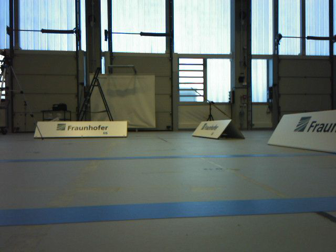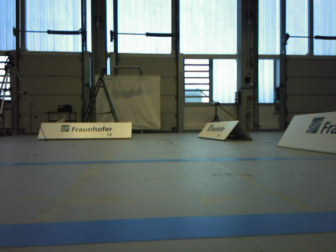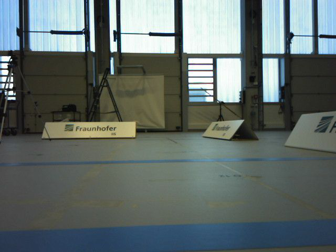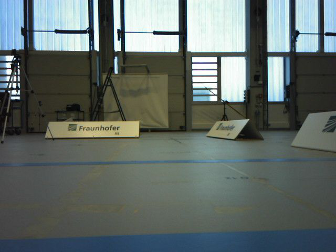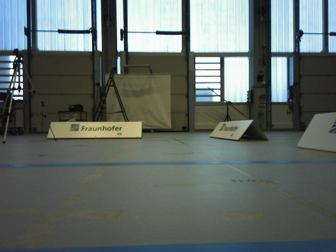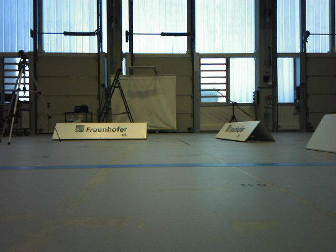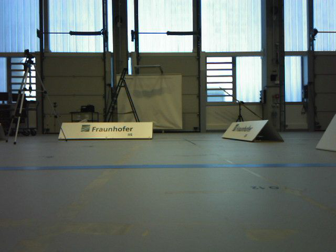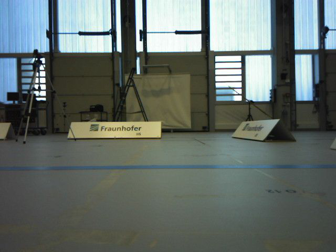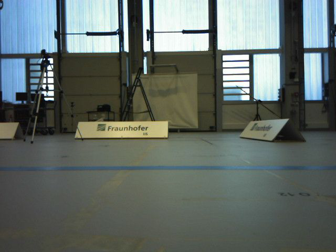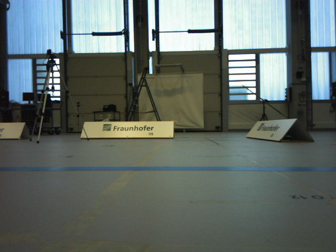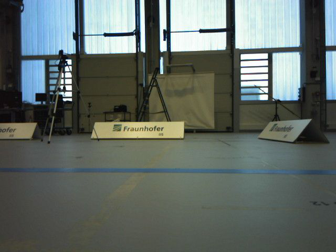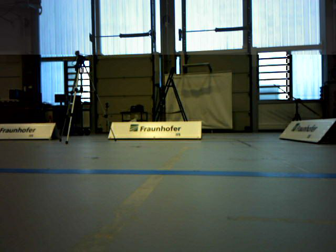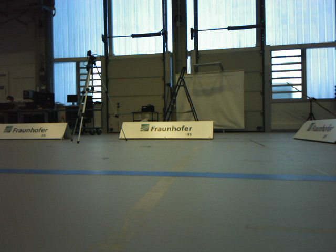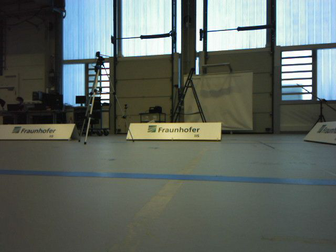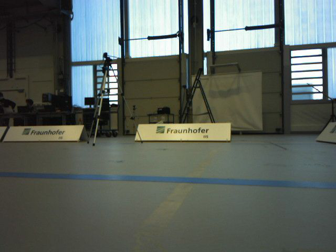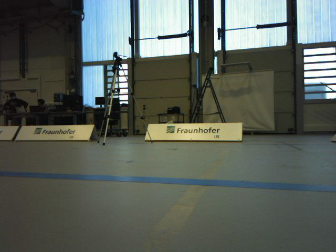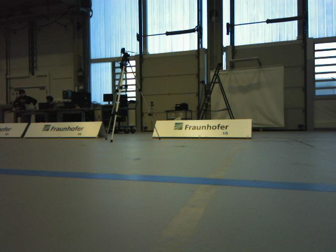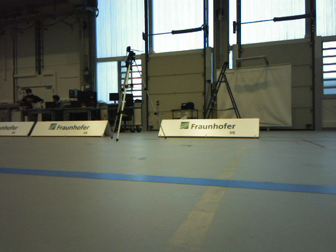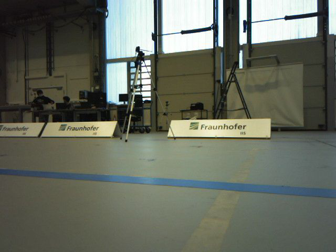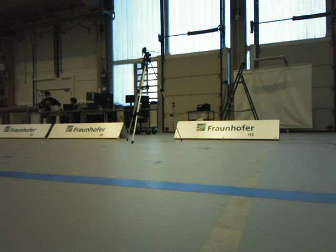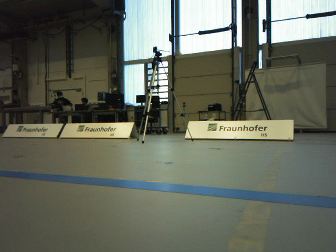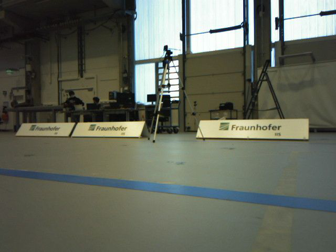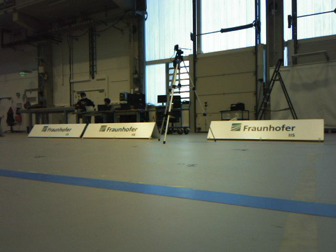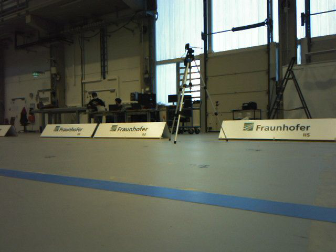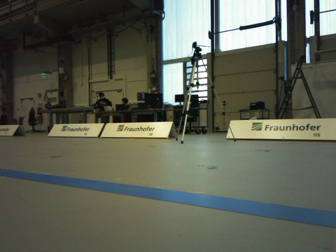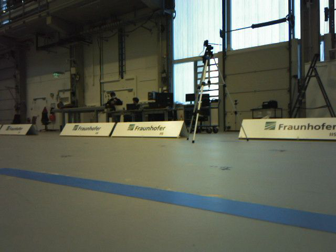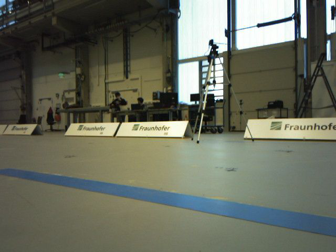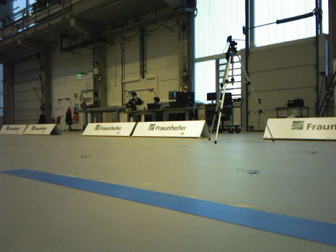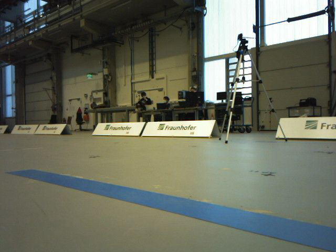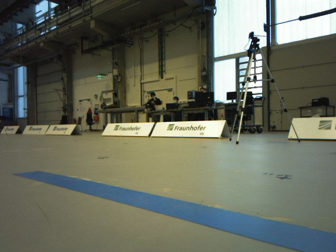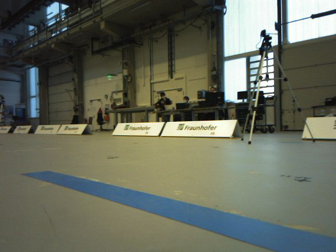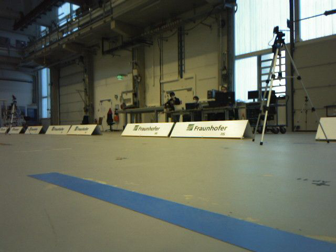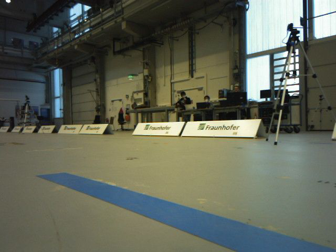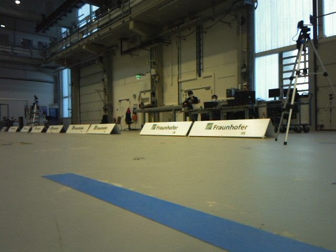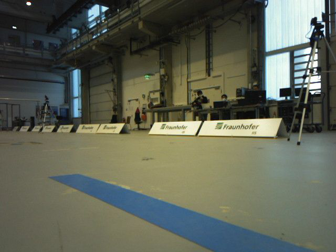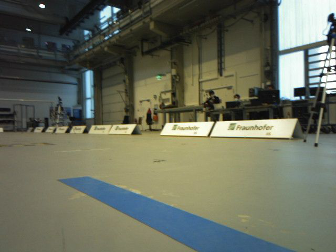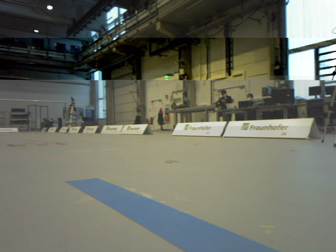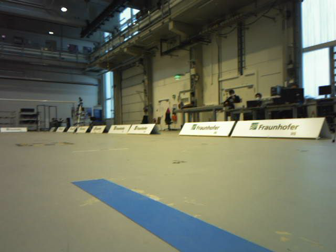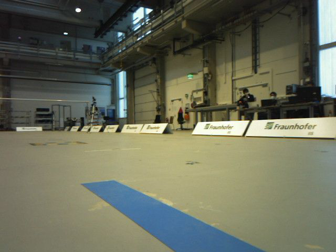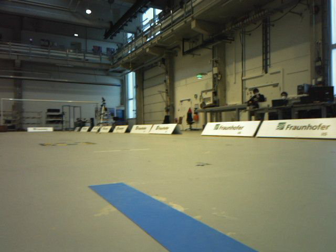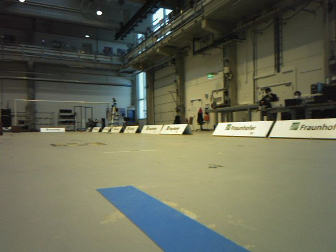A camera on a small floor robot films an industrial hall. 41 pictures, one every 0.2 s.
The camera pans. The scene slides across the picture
to the right.
The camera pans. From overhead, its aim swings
counterclockwise.
0.0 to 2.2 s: The camera travels forward, about 0.5 m, so what stands in front looms larger.
2.2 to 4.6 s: The camera pans to its left, which is counterclockwise from overhead, by about 25 degrees. It travels forward, about 0.5 m, so what stands in front looms larger.
4.6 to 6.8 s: The camera swings to its left by about 20 degrees, and the scene slides to the right. It travels forward, about 0.4 m, so what stands in front looms larger.
6.8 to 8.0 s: The camera pans to its left, which is counterclockwise from overhead, by about 10 degrees. It travels forward, about 0.2 m, so what stands in front looms larger.
The film runs forward here.
